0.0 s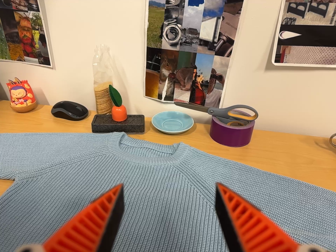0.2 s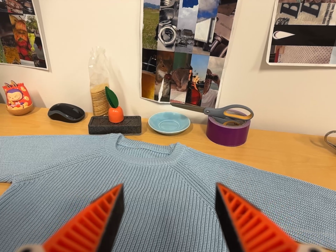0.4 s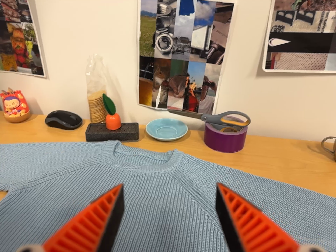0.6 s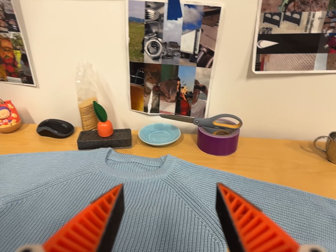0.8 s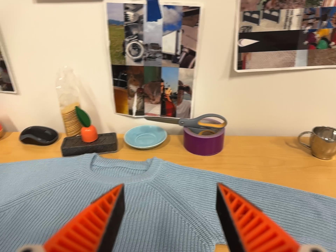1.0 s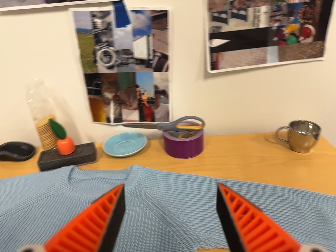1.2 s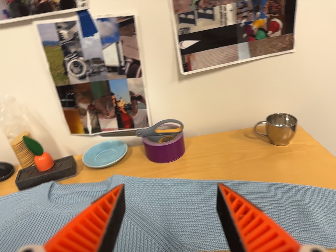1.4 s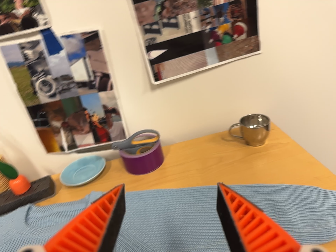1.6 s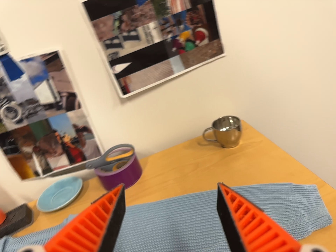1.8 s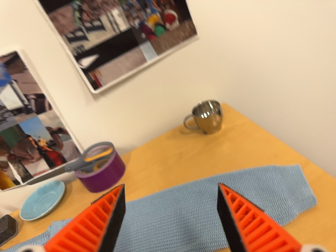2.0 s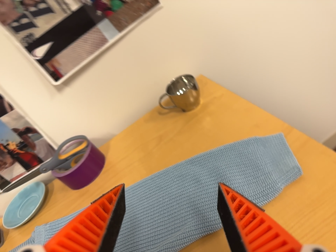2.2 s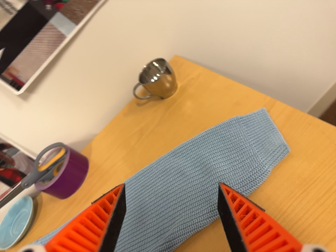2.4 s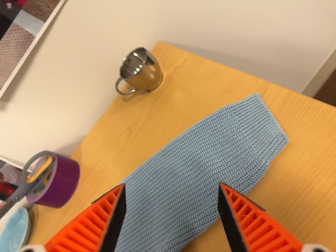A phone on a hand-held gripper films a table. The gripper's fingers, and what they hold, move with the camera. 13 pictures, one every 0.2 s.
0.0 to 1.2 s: The camera travels to its right, about 9 cm, so close, fixed things drift to the left. It rolls about its line of sight by about 15 degrees, and the scene rotates counterclockwise.
1.2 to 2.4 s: The camera travels to its right, forward and toward the top of its view, about 24 cm, so close, fixed things drift to the left. Its aim tips toward the bottom of its view by about 15 degrees. It rolls about its line of sight by about 40 degrees, and the scene rotates counterclockwise.
The film runs backward here.
